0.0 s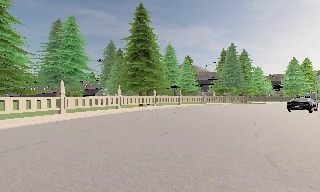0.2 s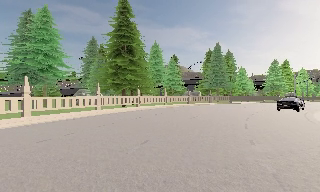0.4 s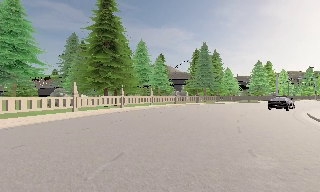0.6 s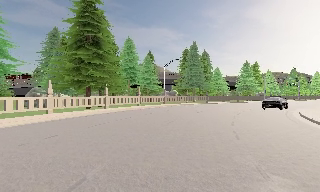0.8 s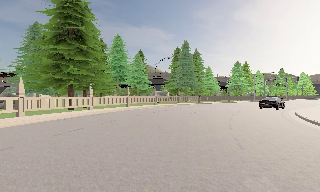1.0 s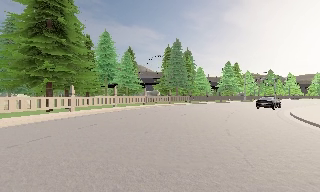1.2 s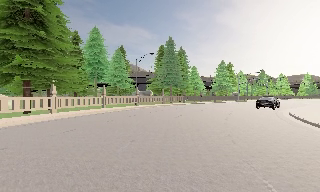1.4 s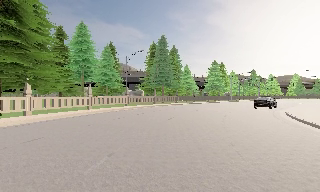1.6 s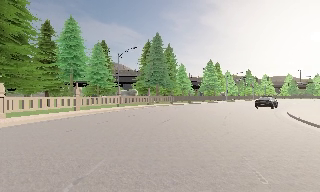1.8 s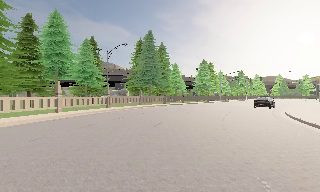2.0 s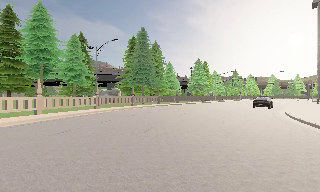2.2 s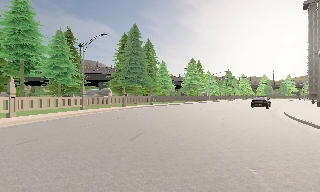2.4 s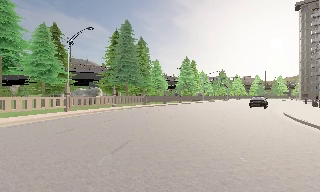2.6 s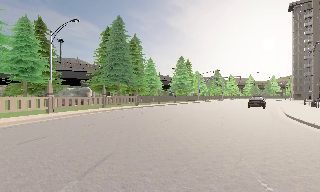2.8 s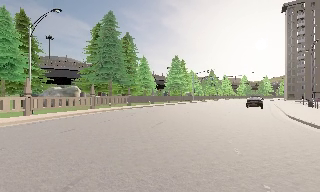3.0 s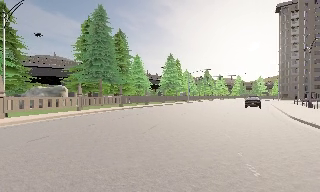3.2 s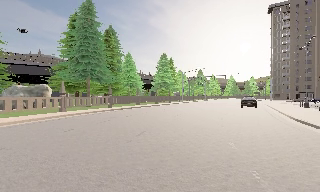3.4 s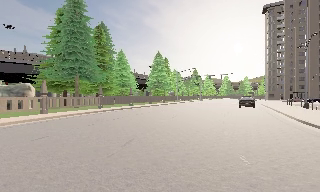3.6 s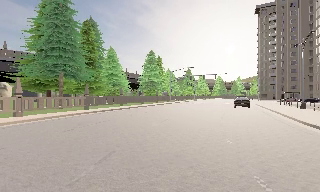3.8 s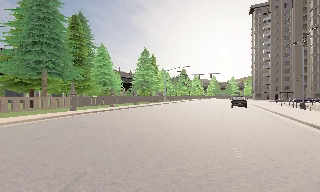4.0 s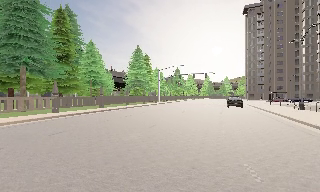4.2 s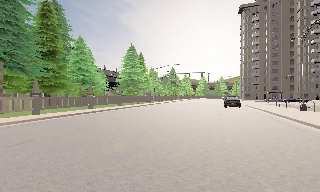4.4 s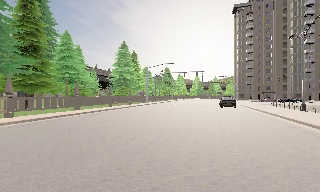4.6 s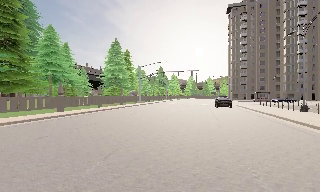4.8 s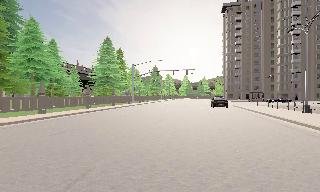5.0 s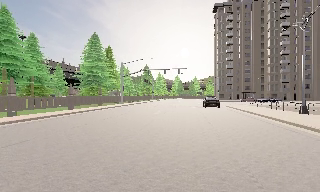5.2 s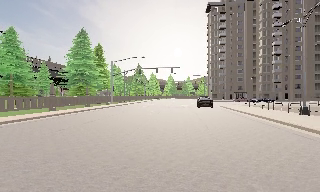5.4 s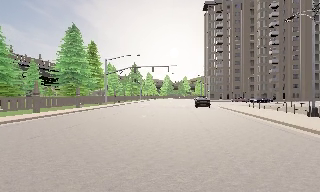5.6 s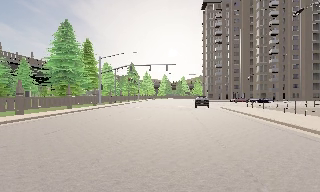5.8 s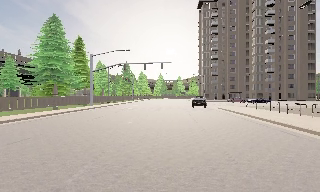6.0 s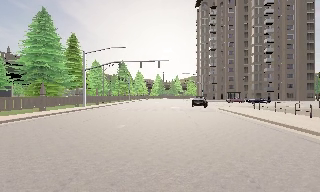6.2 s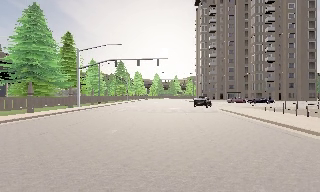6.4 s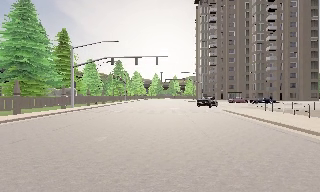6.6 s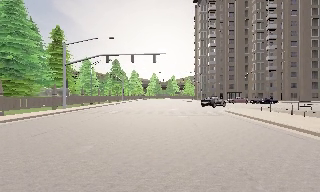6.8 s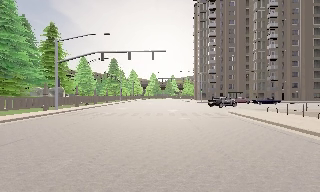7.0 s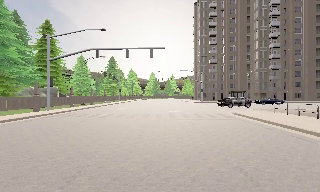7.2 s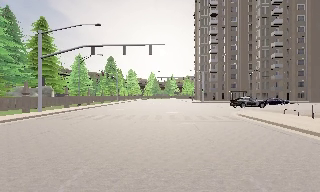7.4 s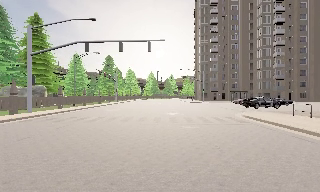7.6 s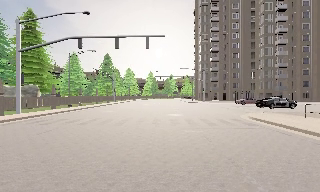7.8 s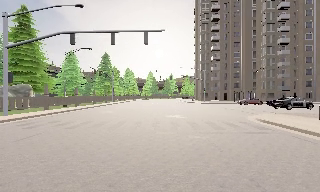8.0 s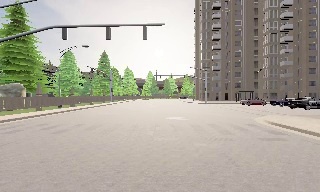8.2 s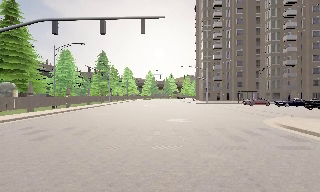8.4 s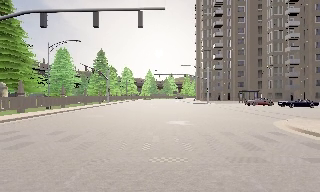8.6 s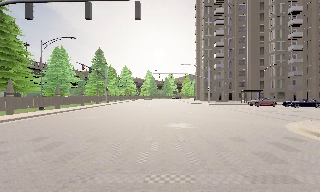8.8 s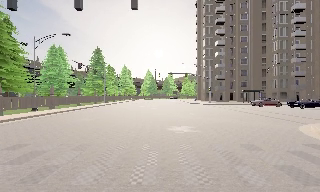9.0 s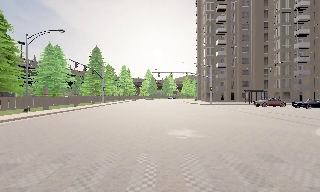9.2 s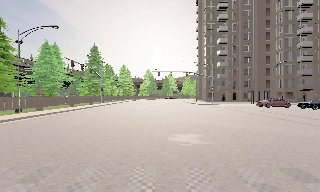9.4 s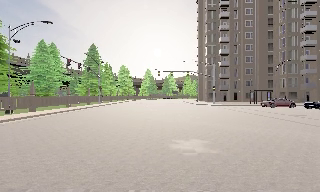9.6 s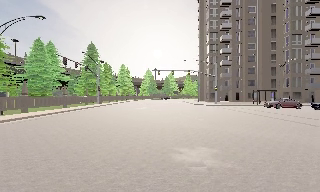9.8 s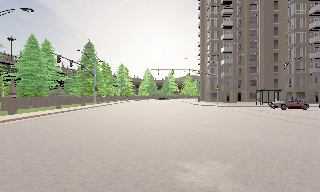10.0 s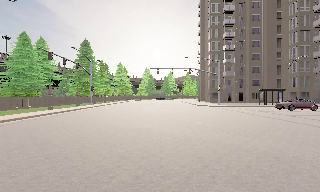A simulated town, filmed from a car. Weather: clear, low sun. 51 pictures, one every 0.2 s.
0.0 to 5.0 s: The scene slides to the left, as the camera pans about 60 degrees to its right. It travels forward, about 35 m.
5.0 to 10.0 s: The camera travels forward, about 25 m, so what stands in front looms larger.
The film runs forward here.
